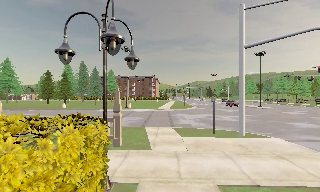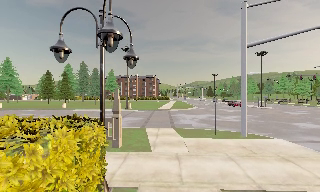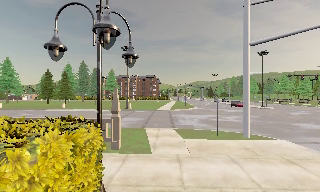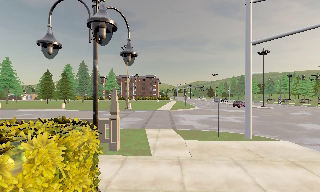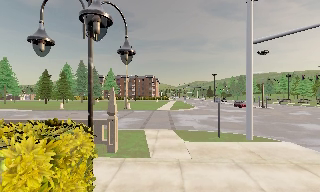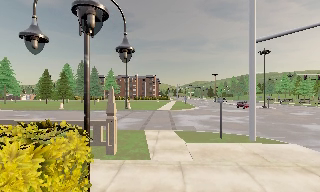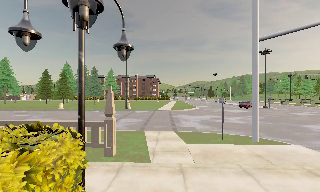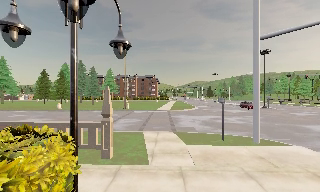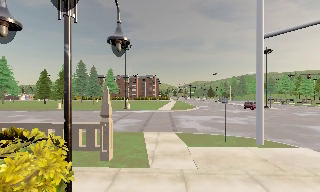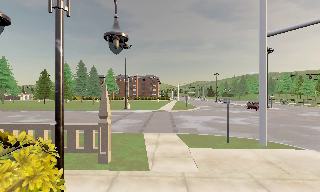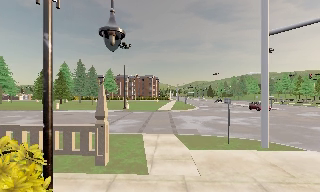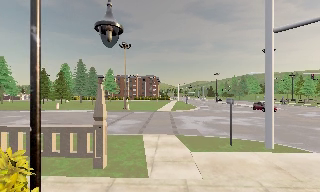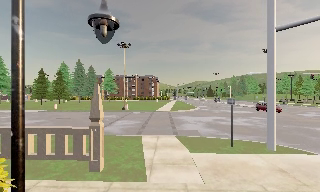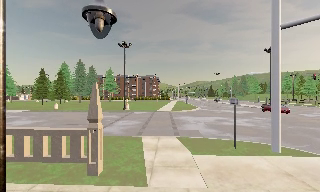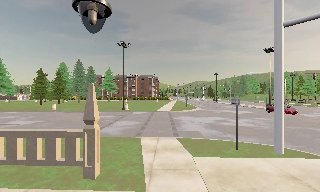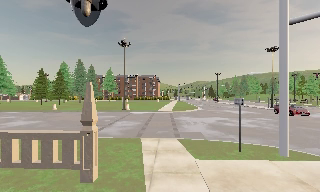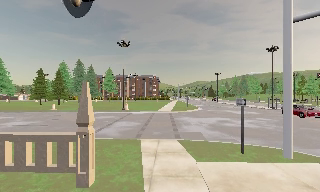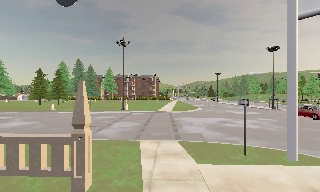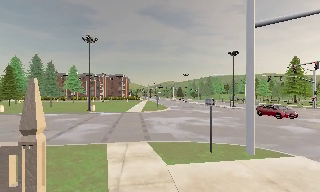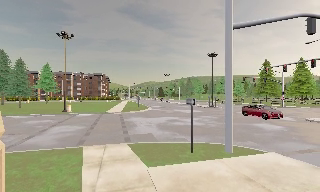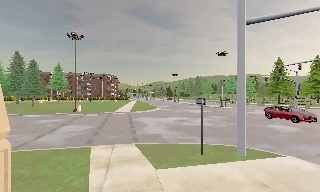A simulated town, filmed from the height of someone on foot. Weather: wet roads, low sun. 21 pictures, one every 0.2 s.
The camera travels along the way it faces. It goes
forward.
0.0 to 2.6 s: The camera travels forward, about 3 m, so what stands in front looms larger.
2.6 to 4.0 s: The camera swings to its right by about 15 degrees, and the scene slides to the left. It travels forward, about 1.5 m, so what stands in front looms larger.
The film runs forward here.
